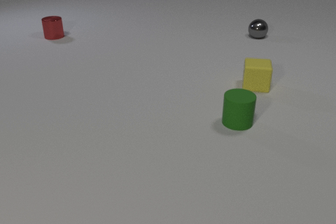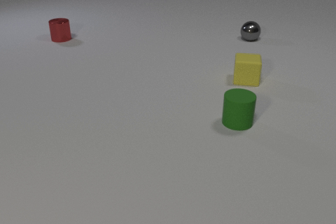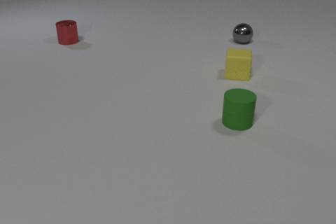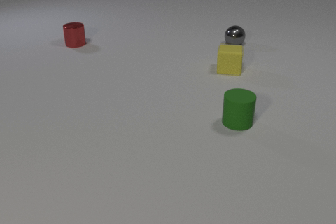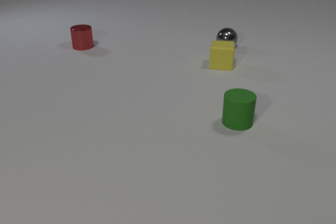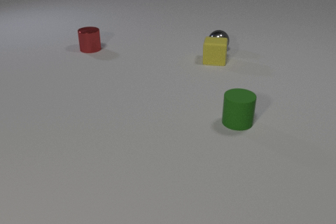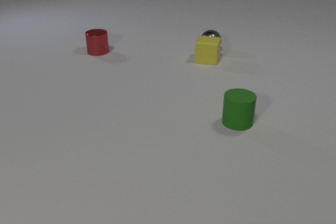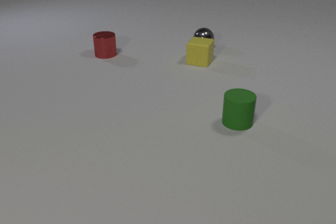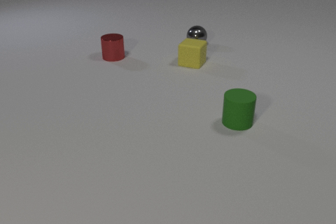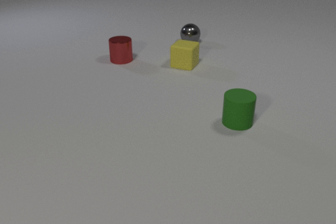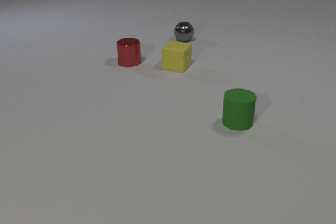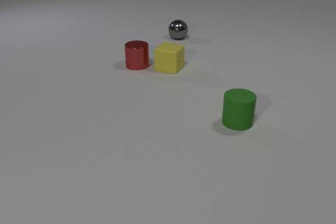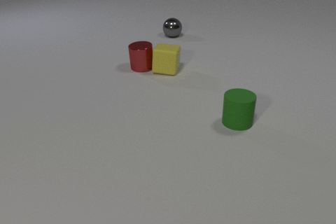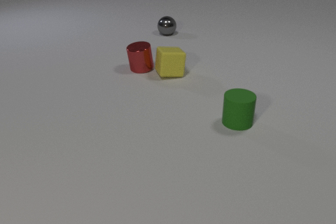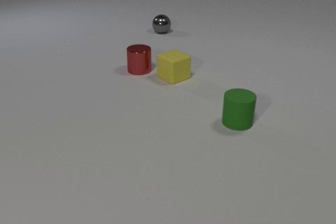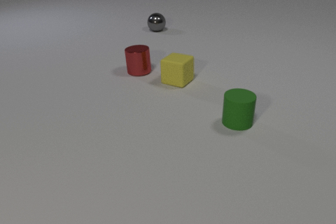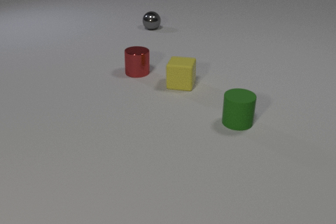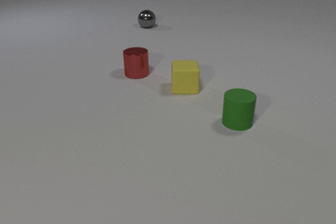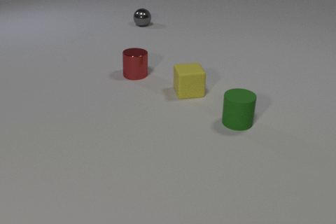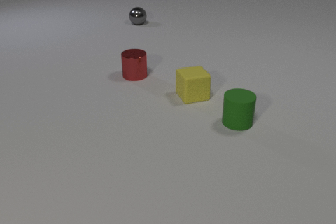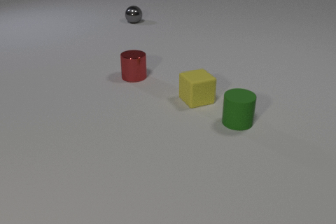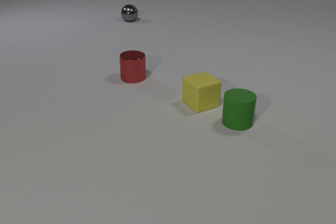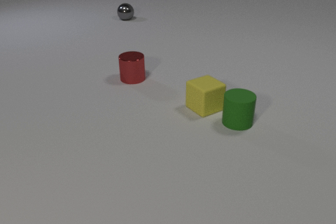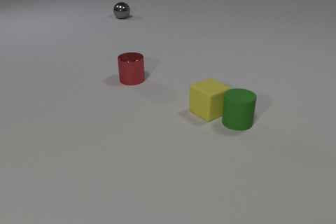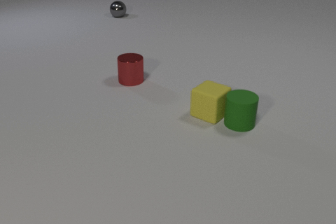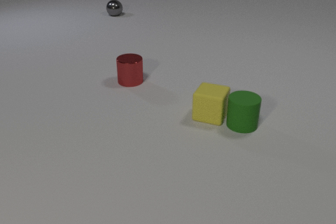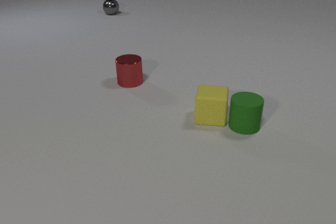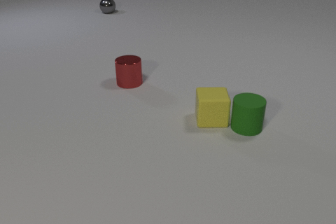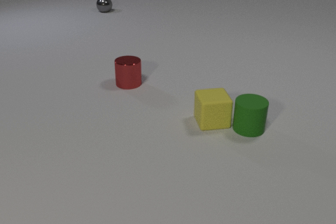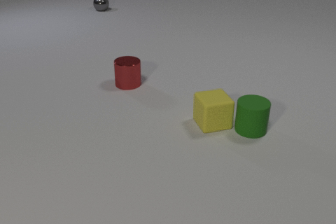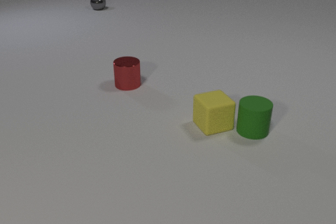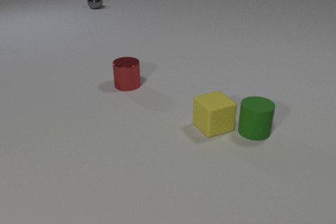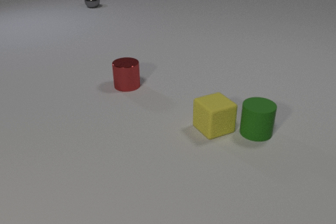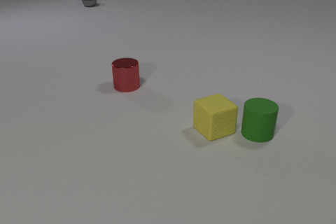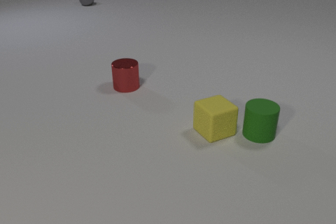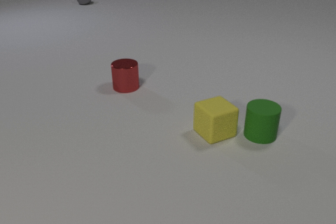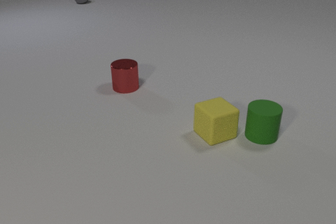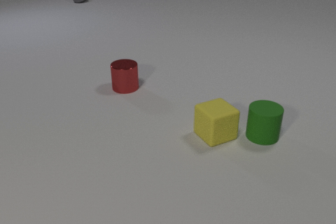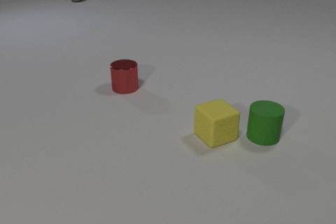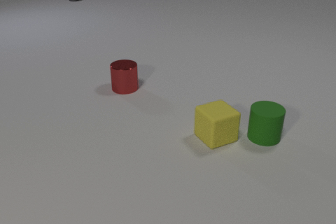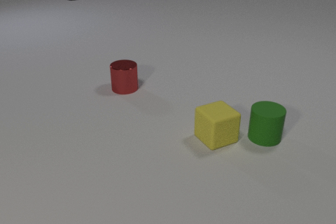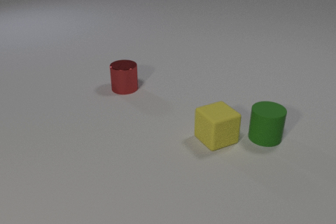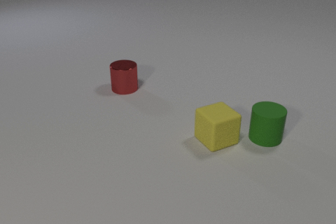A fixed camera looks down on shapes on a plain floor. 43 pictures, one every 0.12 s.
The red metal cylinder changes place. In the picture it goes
toward the camera.
The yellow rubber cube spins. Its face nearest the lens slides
to the right.
0.00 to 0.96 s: The gray metal sphere rolls to the left and toward the camera. The yellow rubber cube slides to the left and away from the camera. The red metal cylinder slides toward the camera and to the right. The gray metal sphere and the yellow rubber cube collide.
0.96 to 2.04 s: The gray metal sphere rolls away from the camera and to the left. The yellow rubber cube slides toward the camera, spins counterclockwise seen from above by about 120 degrees, its near face sliding to the right. The red metal cylinder slides toward the camera and to the right. The yellow rubber cube and the red metal cylinder collide.
2.04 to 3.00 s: The gray metal sphere rolls away from the camera and to the left. The yellow rubber cube slides toward the camera and to the right, spins so that its near face slides to the right, counterclockwise seen from above. The red metal cylinder slides toward the camera. The yellow rubber cube and the green rubber cylinder collide.
3.00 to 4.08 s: The gray metal sphere rolls away from the camera and to the left. The yellow rubber cube slides toward the camera, spins so that its near face slides to the right, counterclockwise seen from above. The red metal cylinder slides toward the camera. The green rubber cylinder slides to the right and toward the camera.
4.08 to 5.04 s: The gray metal sphere rolls away from the camera and to the left, leaves at the top edge. The yellow rubber cube slides toward the camera.
What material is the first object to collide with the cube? metal.
Are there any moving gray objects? yes.
What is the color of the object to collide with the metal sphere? yellow.
